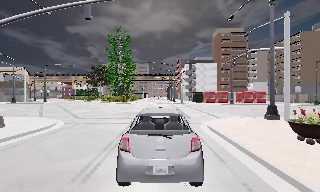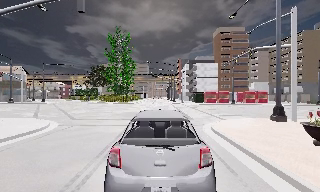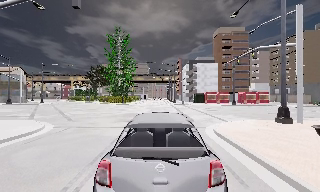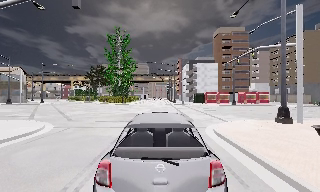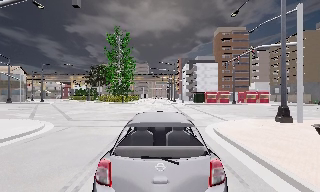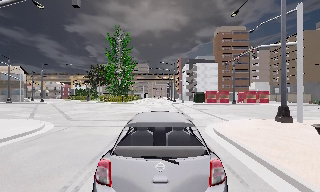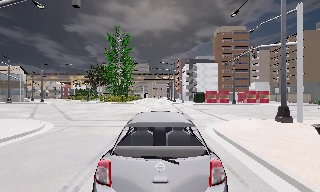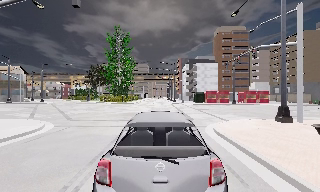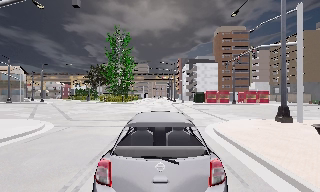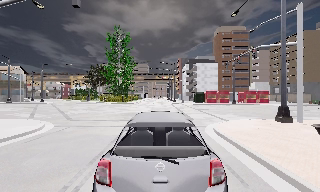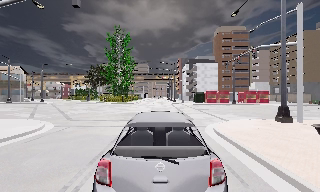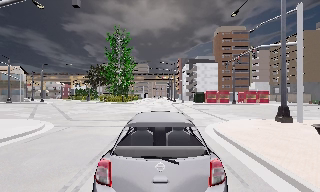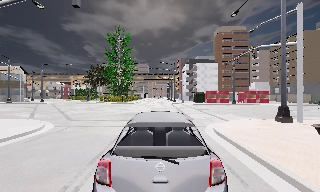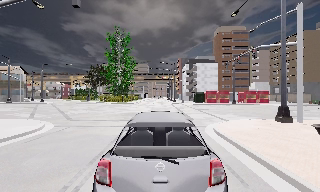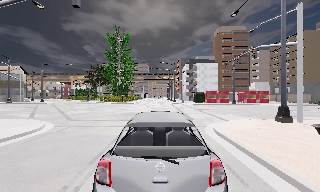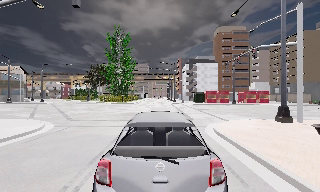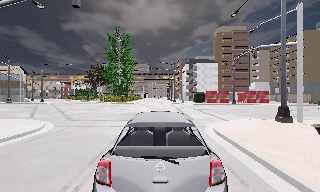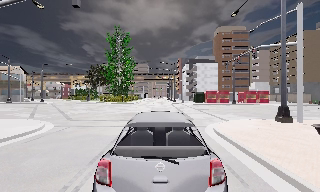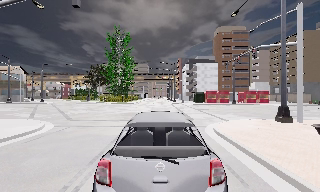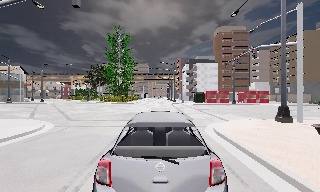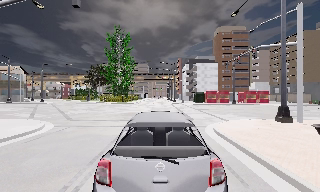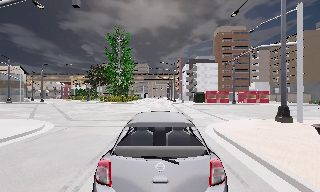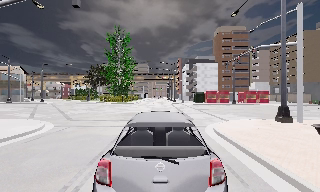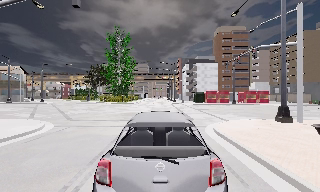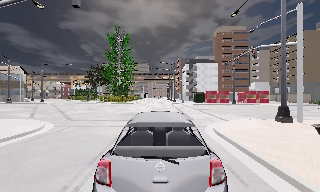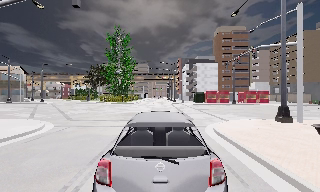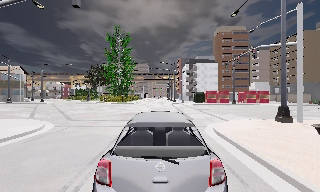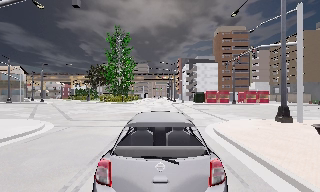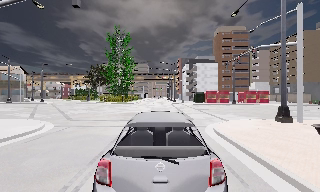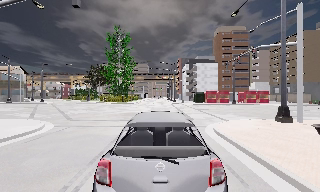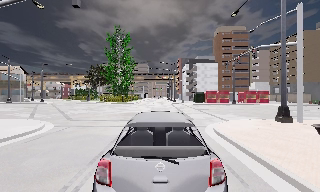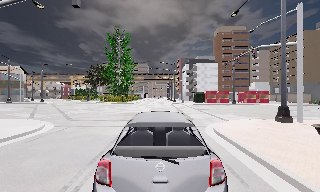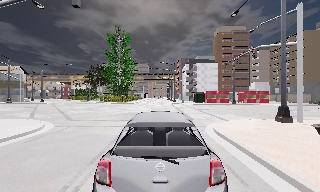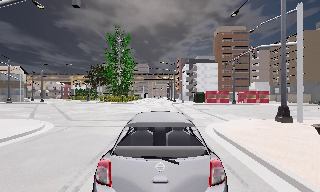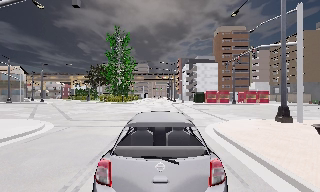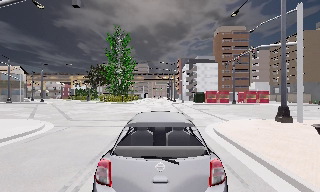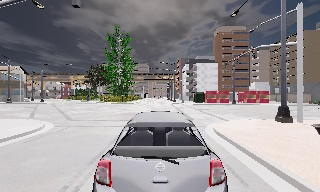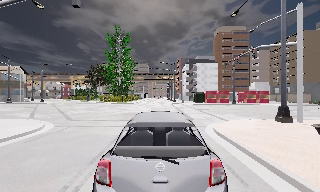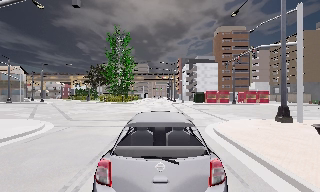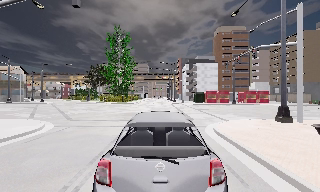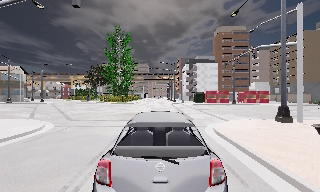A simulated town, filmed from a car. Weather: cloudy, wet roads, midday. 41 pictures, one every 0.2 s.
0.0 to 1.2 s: The camera travels forward, about 1 m, so what stands in front looms larger. It loses speed.
1.2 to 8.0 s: The camera keeps its place and its aim.
The film runs forward here.
